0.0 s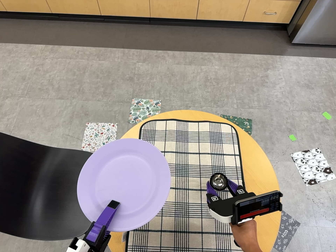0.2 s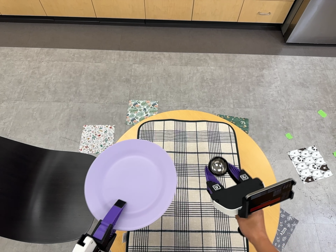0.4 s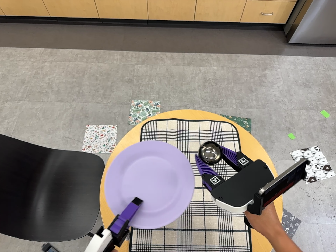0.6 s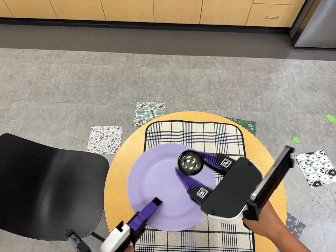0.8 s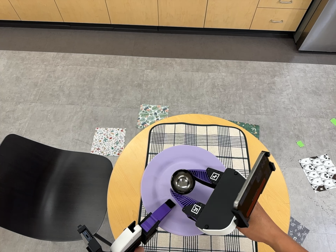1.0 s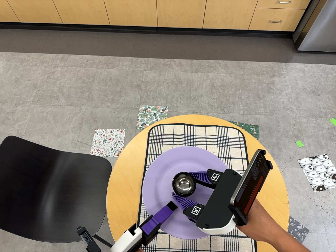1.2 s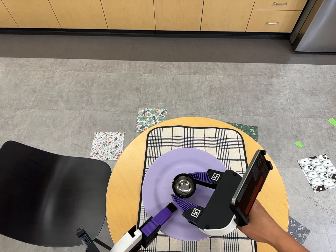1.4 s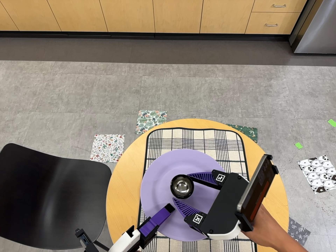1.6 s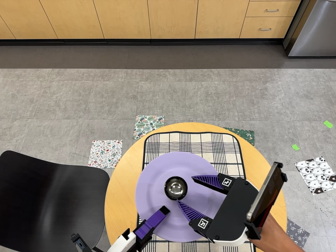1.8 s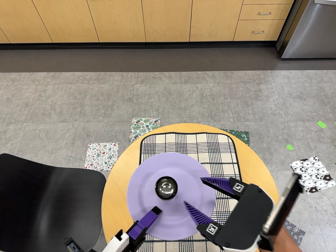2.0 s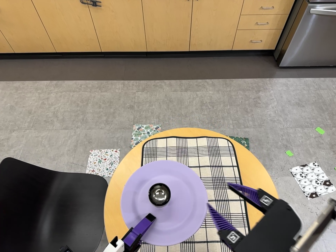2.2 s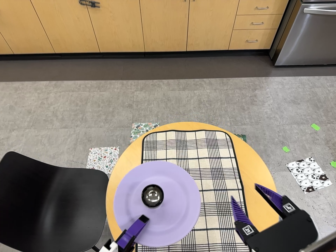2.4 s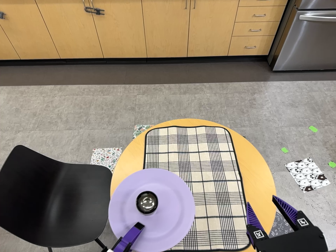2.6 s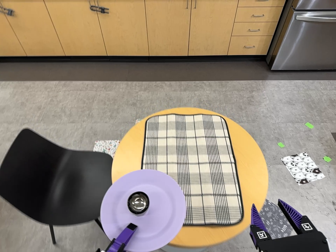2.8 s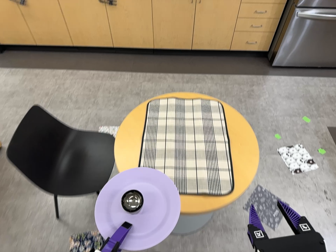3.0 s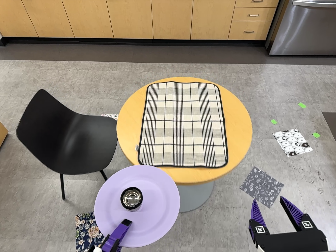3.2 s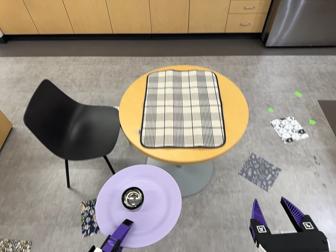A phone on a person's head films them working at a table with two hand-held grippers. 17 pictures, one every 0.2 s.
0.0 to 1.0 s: The camera shifts only a little, or ends up much as it began.
1.0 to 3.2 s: The camera travels toward the bottom of its view and backward, about 70 cm, so close, fixed things drift upward. Its aim tips toward the top of its view by about 10 degrees.
The film runs backward here.
